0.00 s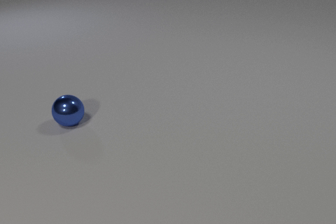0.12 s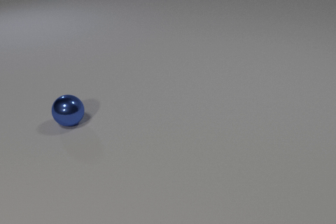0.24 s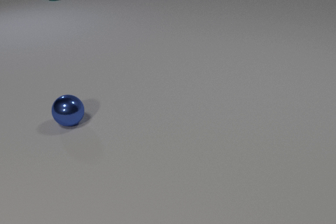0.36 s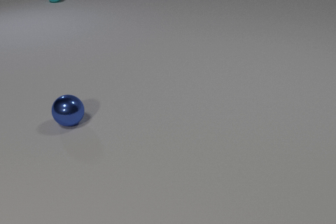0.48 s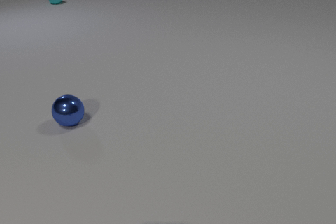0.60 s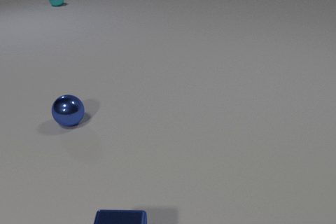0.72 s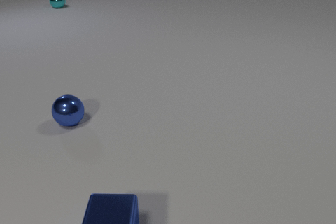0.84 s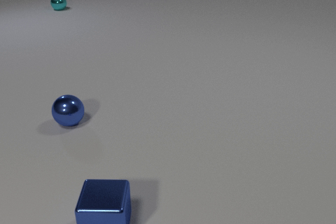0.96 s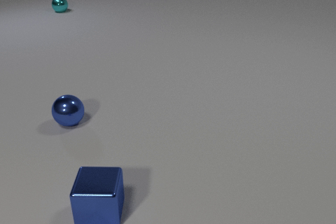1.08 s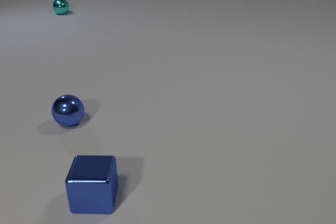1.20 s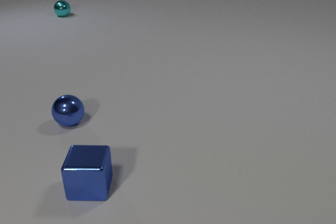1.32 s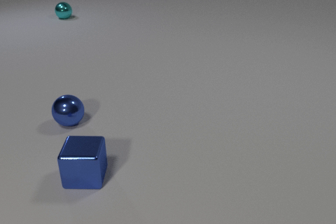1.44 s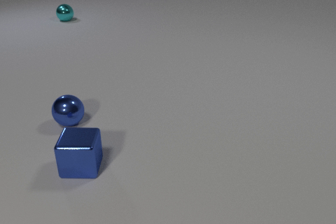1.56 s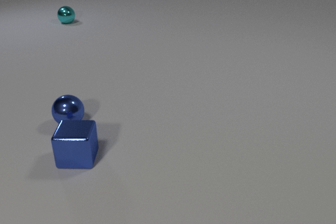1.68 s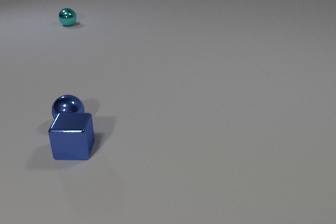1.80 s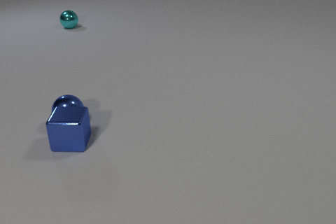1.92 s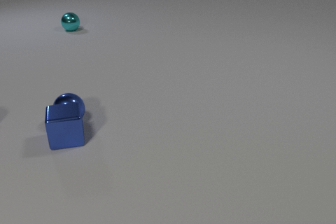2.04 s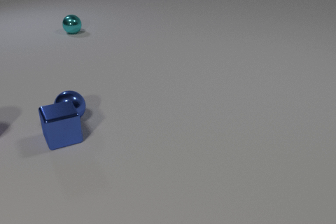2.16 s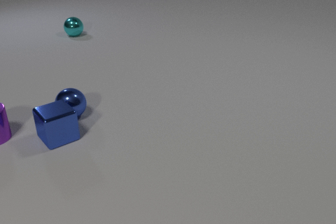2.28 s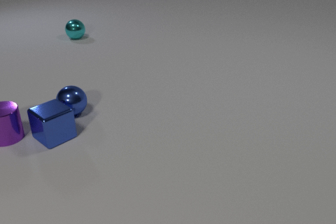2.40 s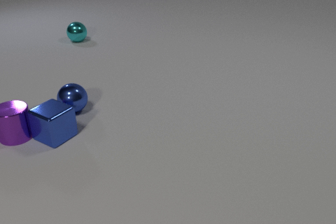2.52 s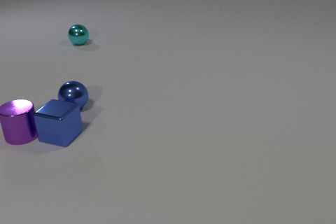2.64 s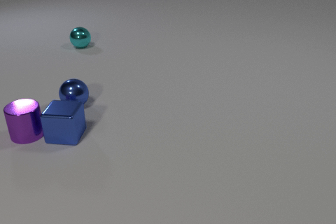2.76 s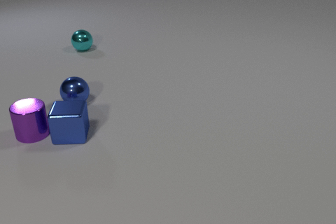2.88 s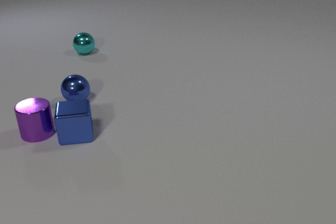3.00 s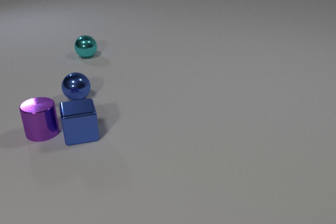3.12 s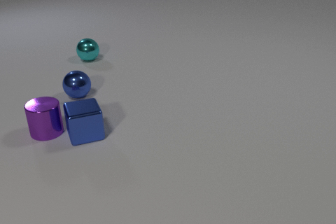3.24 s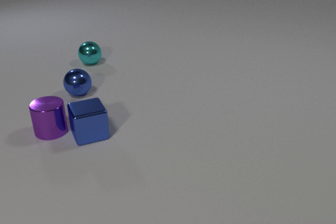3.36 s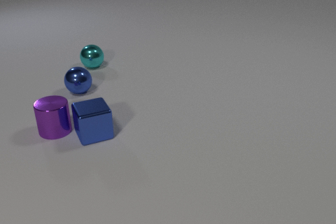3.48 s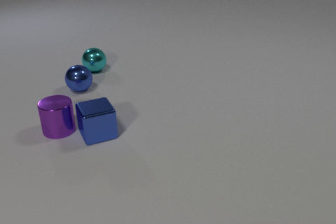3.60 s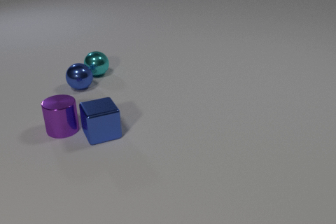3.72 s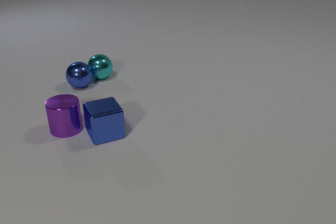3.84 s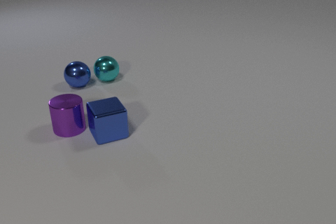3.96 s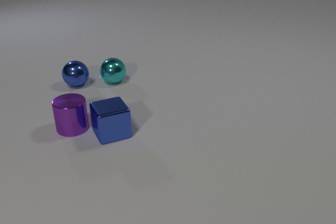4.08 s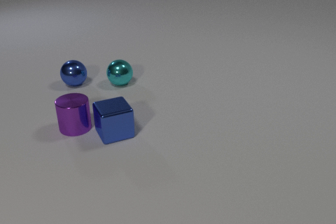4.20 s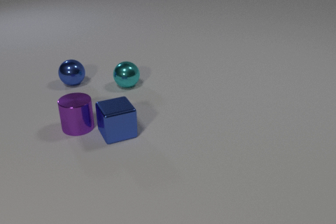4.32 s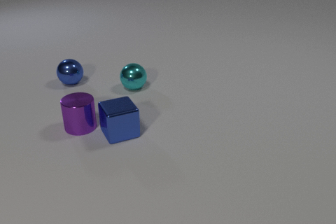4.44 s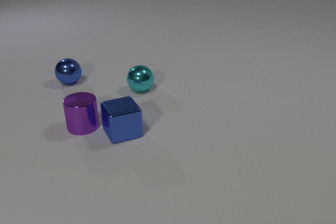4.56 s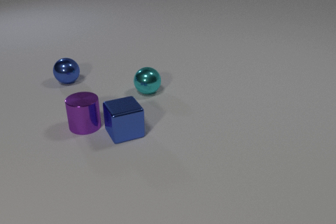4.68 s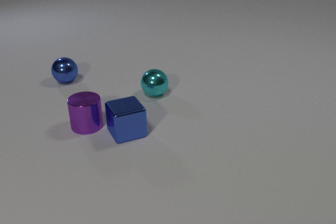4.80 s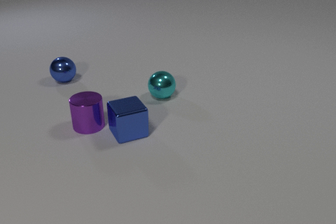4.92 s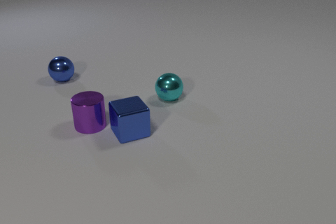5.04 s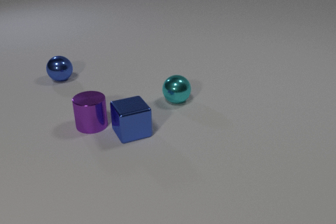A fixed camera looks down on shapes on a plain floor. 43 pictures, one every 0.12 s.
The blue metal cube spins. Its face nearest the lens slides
to the right.
The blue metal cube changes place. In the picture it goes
away from the camera.
0.00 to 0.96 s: The blue metal cube comes in at the bottom edge, slides away from the camera. The cyan metal sphere comes in at the top edge, rolls toward the camera.
0.96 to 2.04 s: The blue metal cube slides away from the camera, spins so that its near face slides to the right, counterclockwise seen from above. The blue metal sphere rolls away from the camera. The cyan metal sphere rolls toward the camera. The blue metal cube and the blue metal sphere collide.
2.04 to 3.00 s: The blue metal cube slides to the right, spins counterclockwise seen from above by about 75 degrees, its near face sliding to the right. The blue metal sphere rolls away from the camera. The purple metal cylinder comes in at the left edge, slides to the right. The cyan metal sphere rolls toward the camera. The blue metal cube and the purple metal cylinder collide.
3.00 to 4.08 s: The blue metal cube slides to the right. The blue metal sphere rolls away from the camera. The purple metal cylinder slides to the right. The cyan metal sphere rolls toward the camera and to the right. The blue metal sphere and the cyan metal sphere collide.
4.08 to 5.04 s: The blue metal cube slides to the right. The blue metal sphere rolls away from the camera and to the left. The purple metal cylinder slides to the right. The cyan metal sphere rolls to the right and toward the camera.
What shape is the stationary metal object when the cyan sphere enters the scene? sphere.
What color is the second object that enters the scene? blue.
How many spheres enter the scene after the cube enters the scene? 0.
